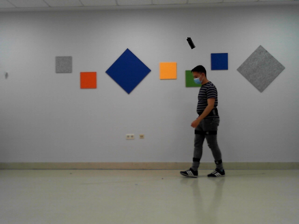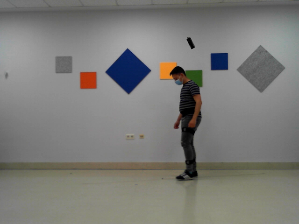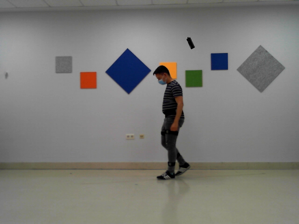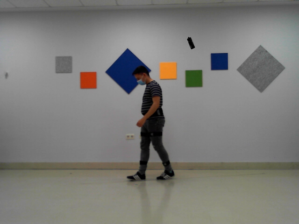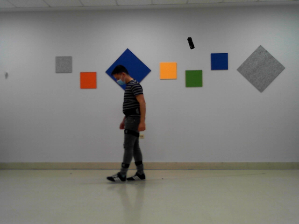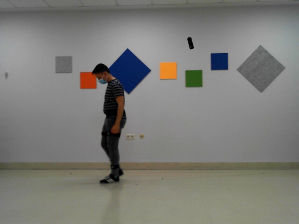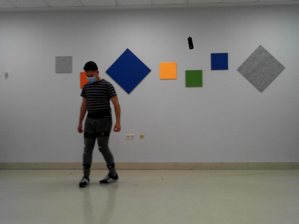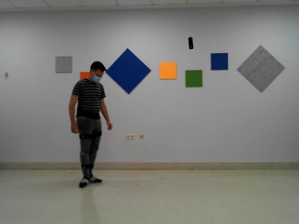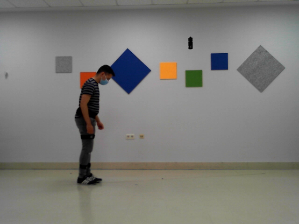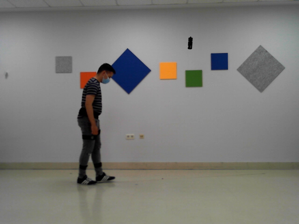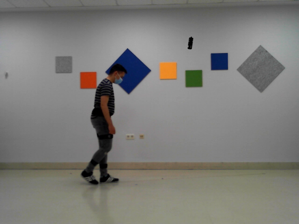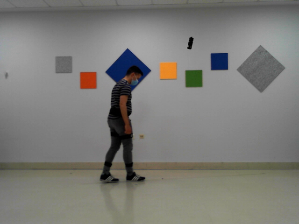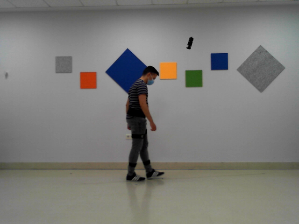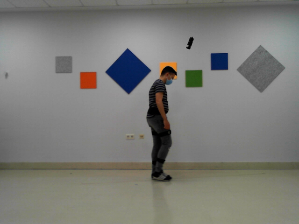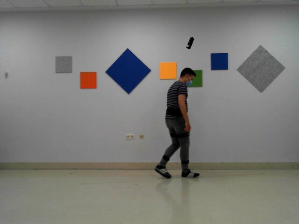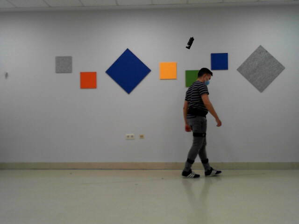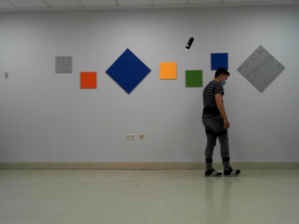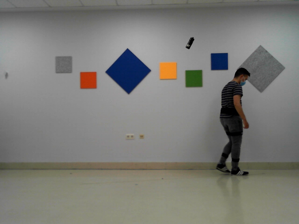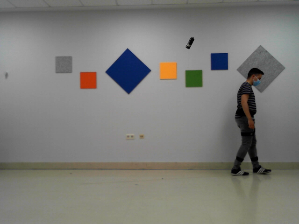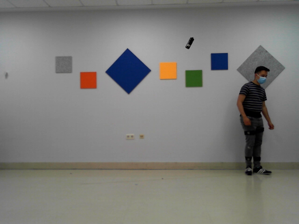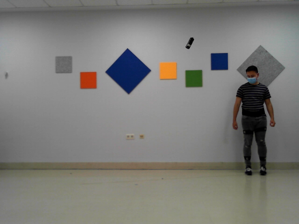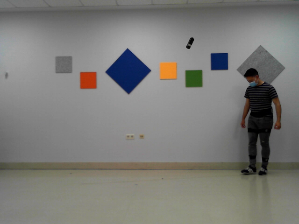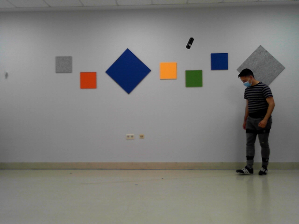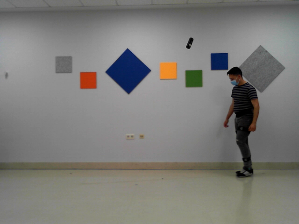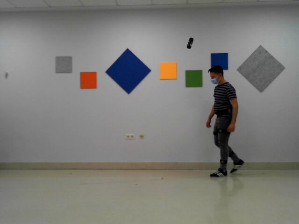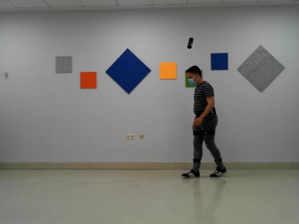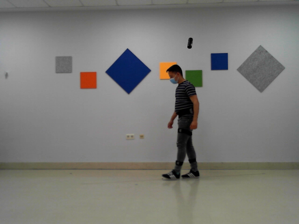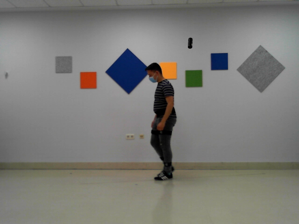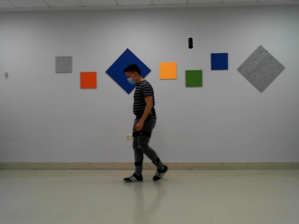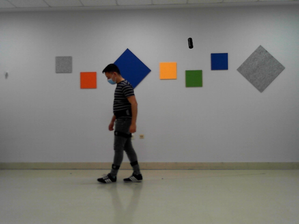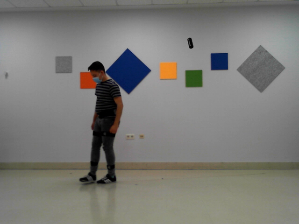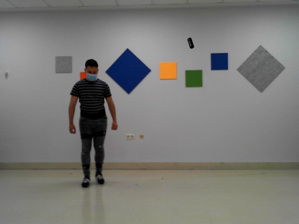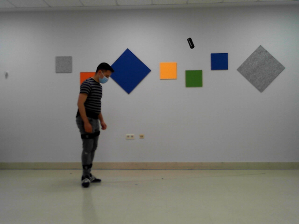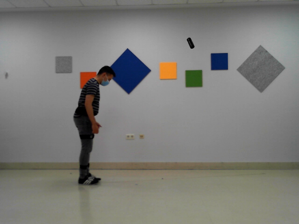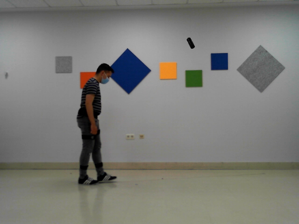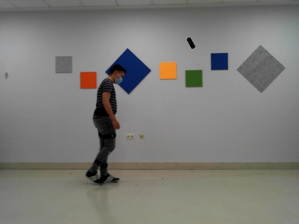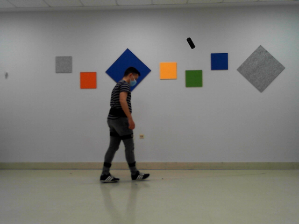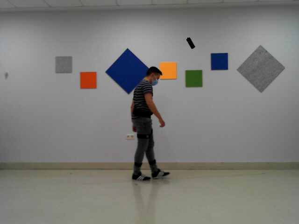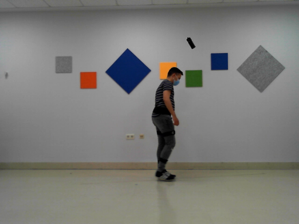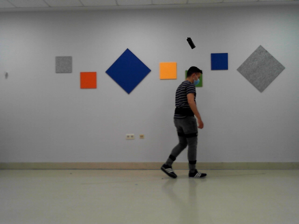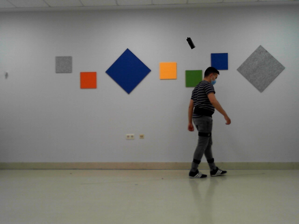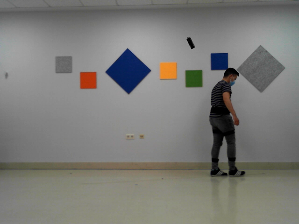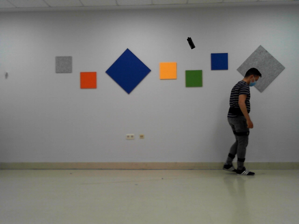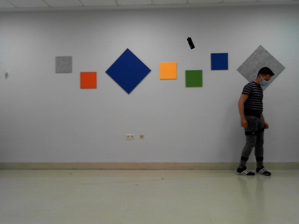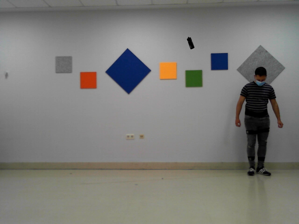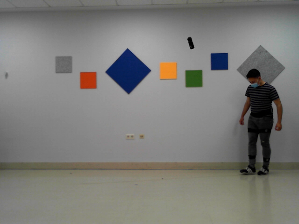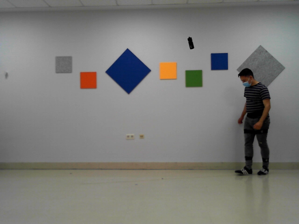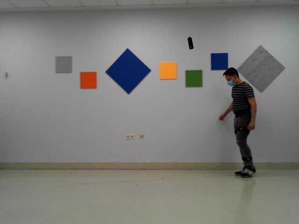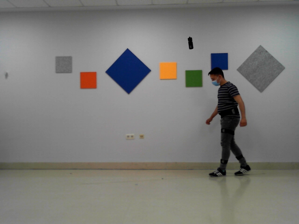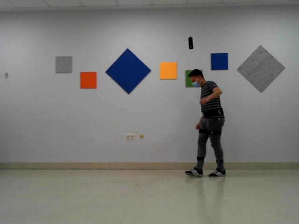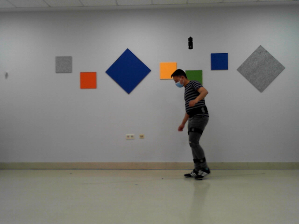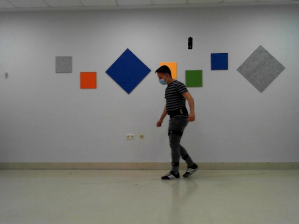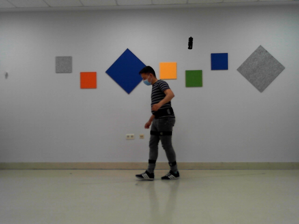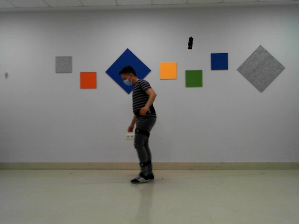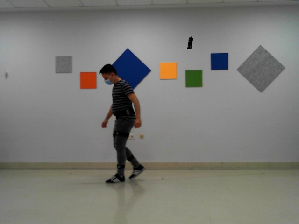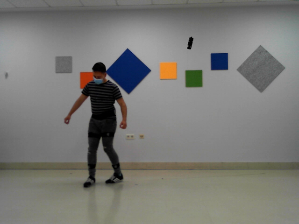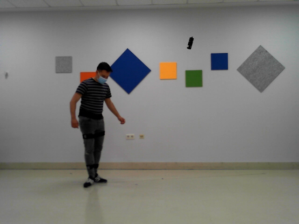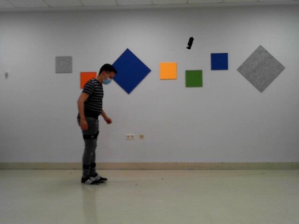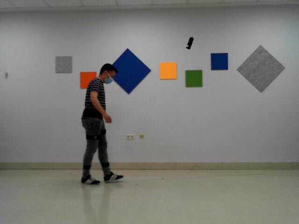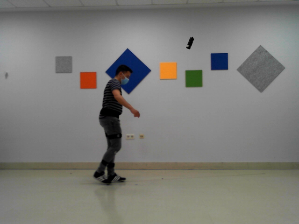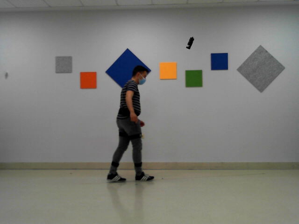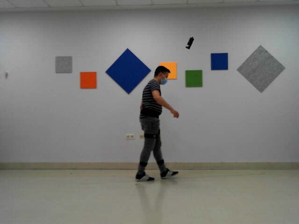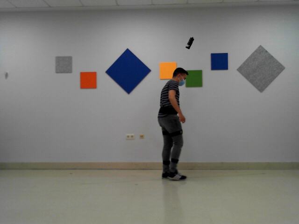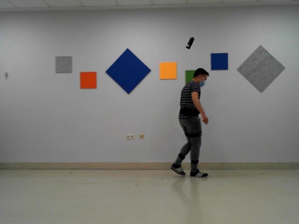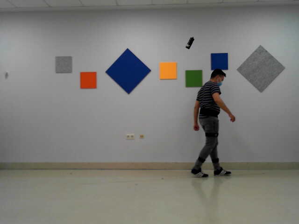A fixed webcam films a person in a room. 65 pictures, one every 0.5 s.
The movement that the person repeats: Walk along a line.
